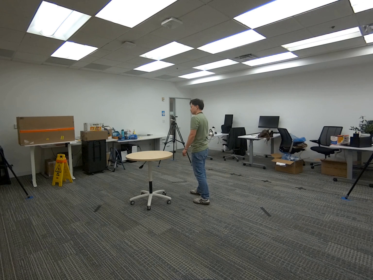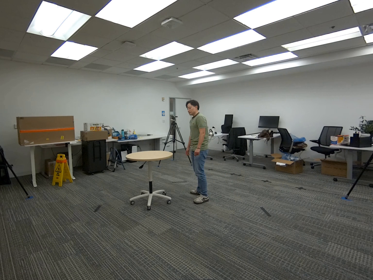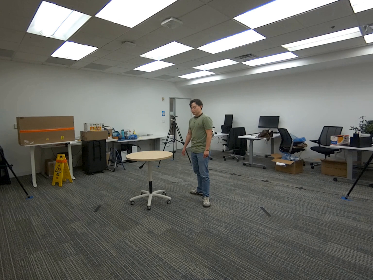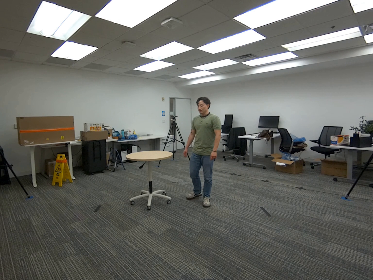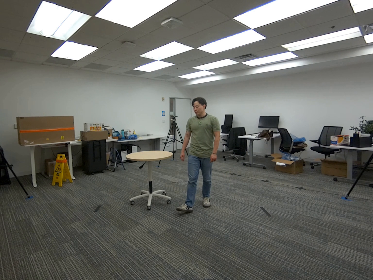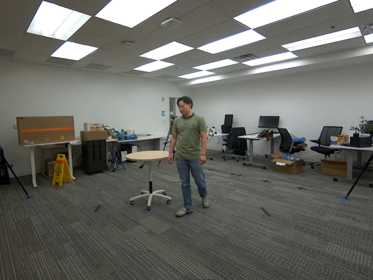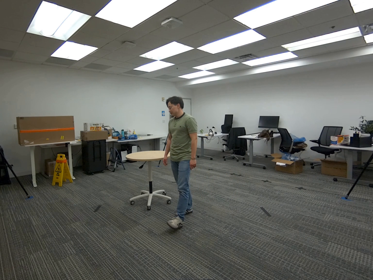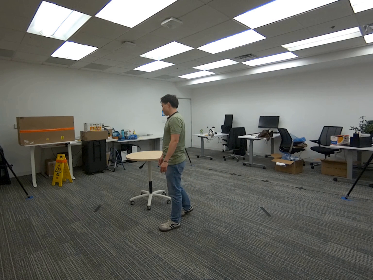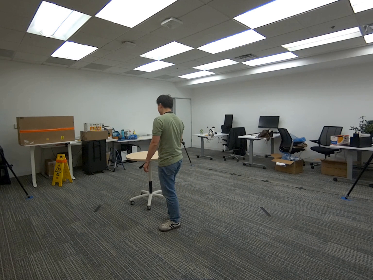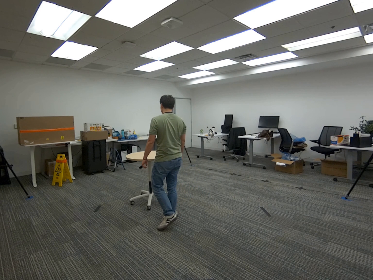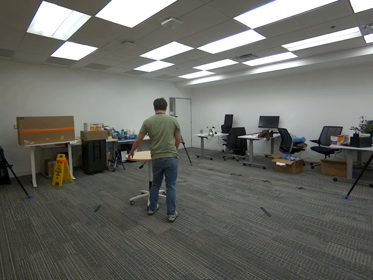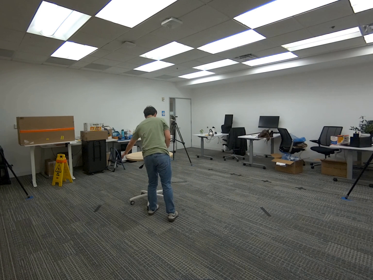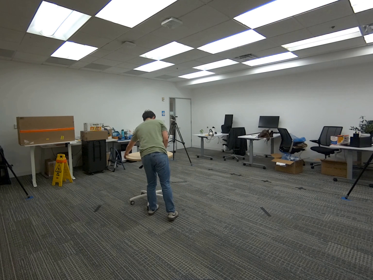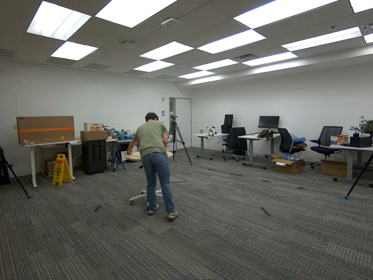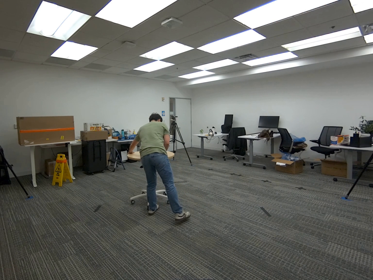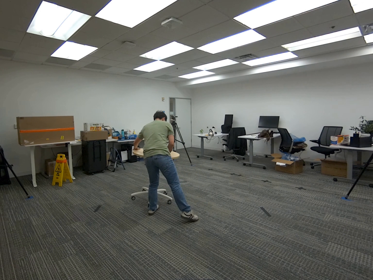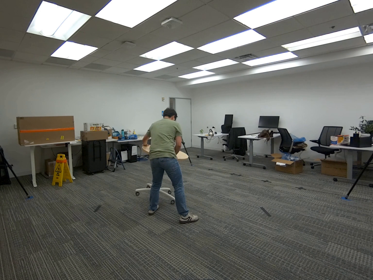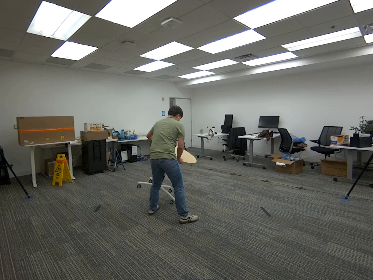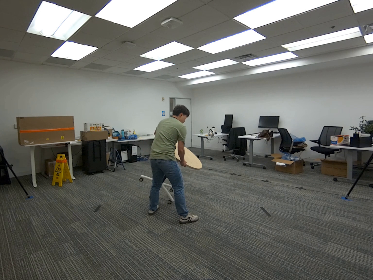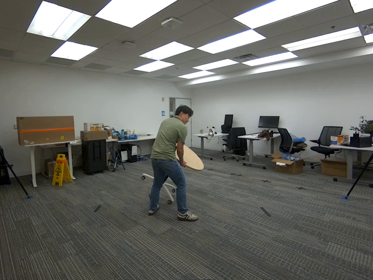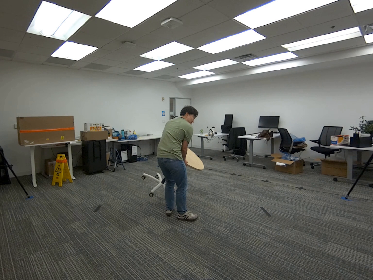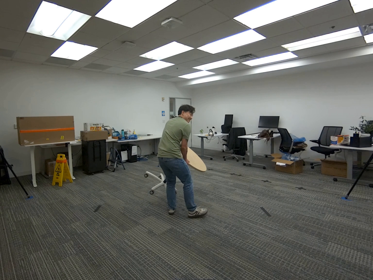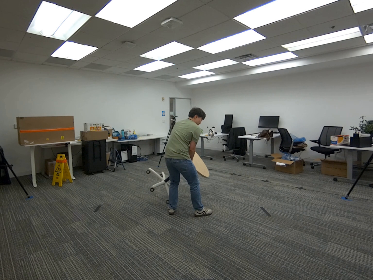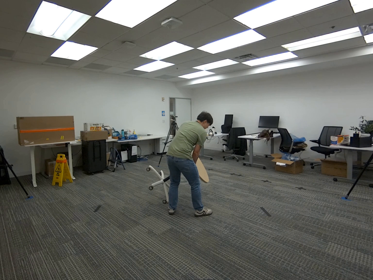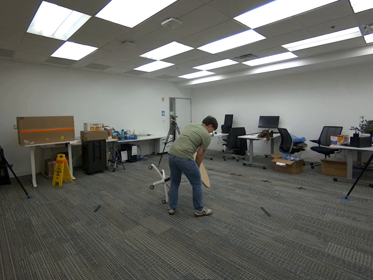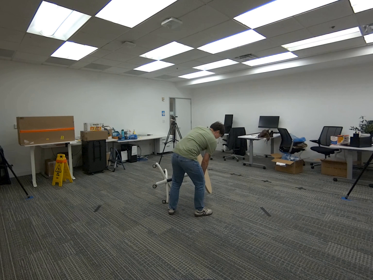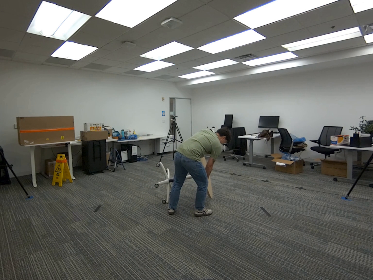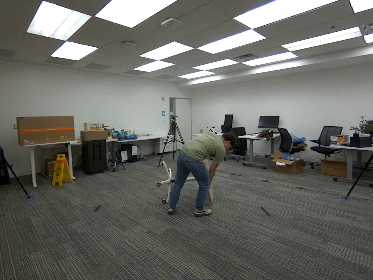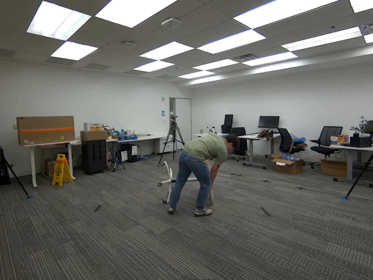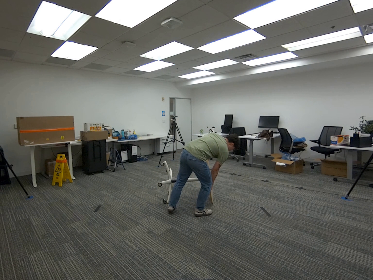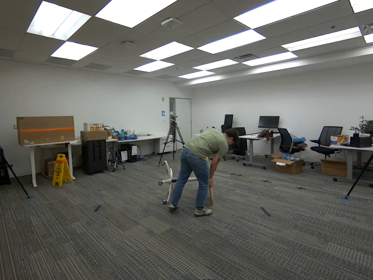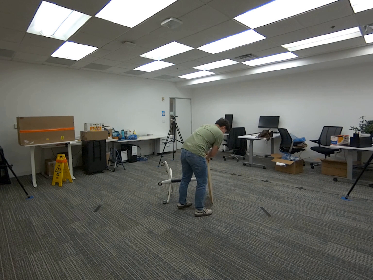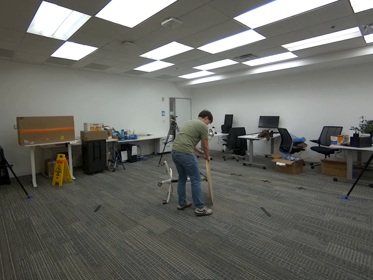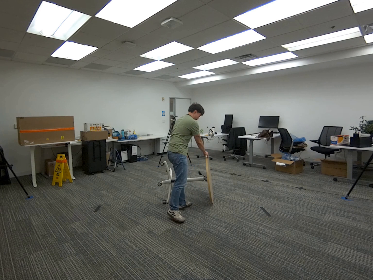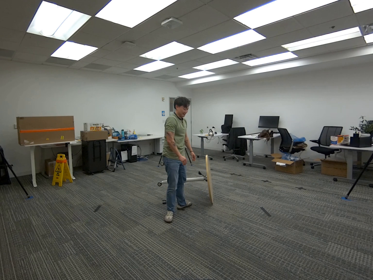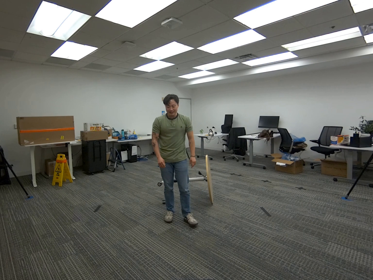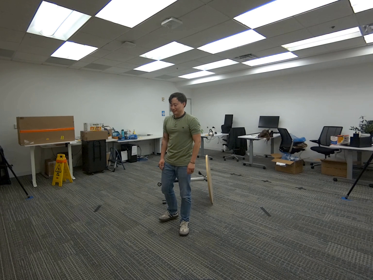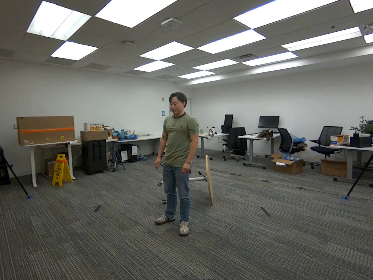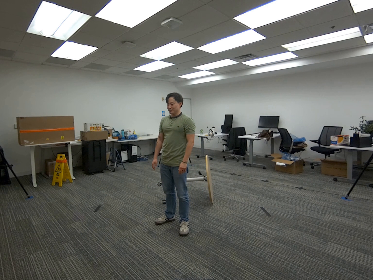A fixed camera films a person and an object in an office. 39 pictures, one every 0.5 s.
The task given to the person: Walk to the round table, grasp the top of the table, and carefully lower it onto its side.
